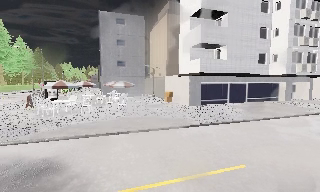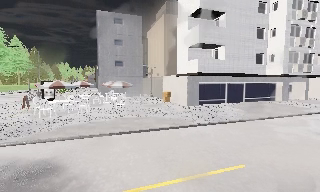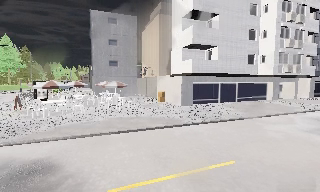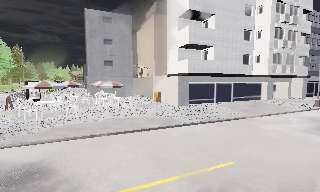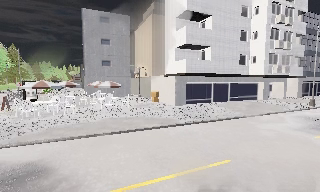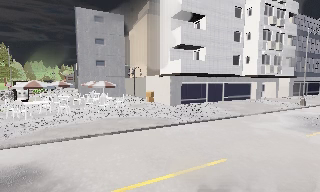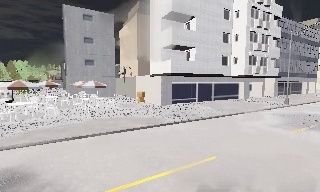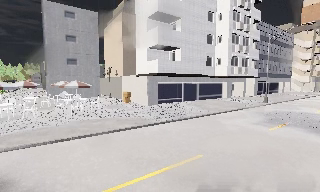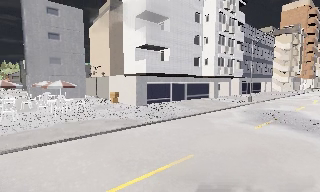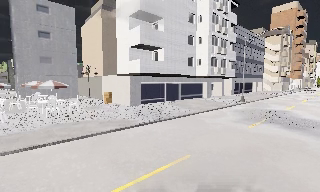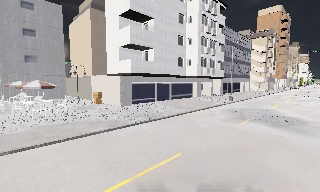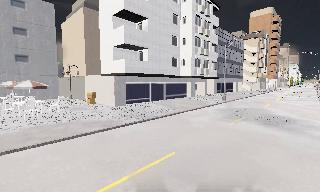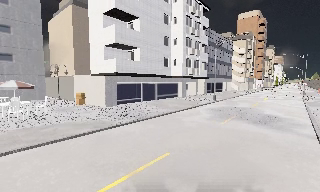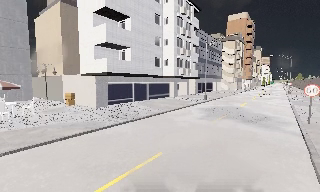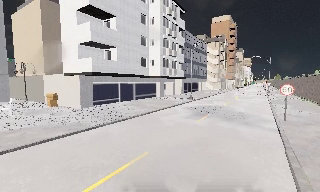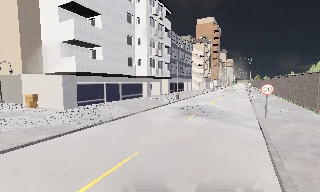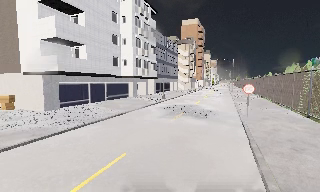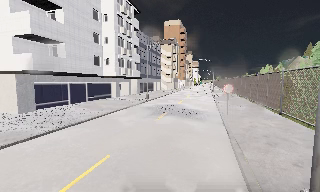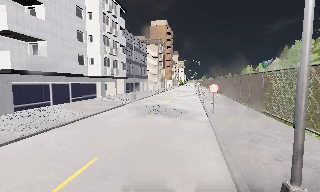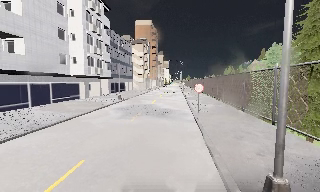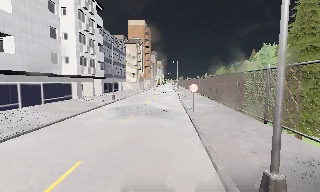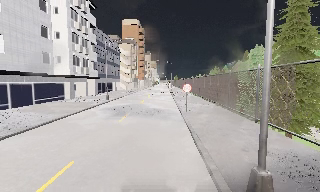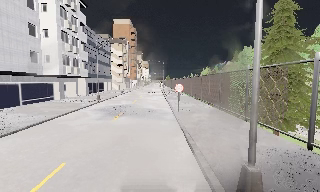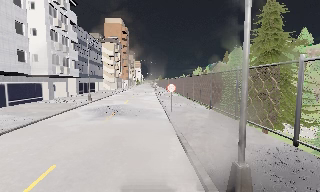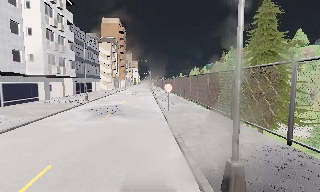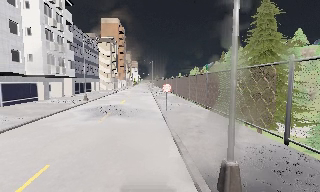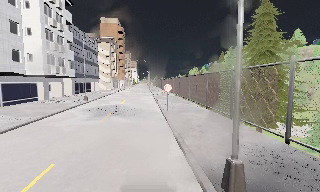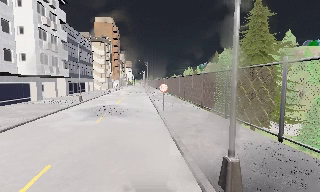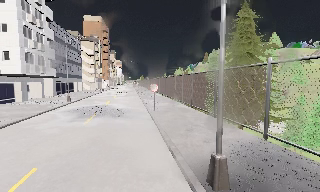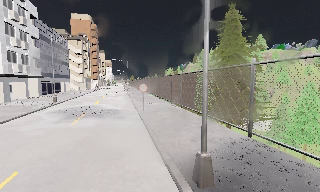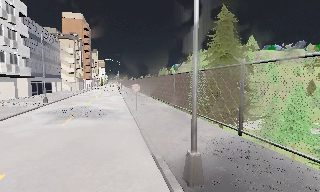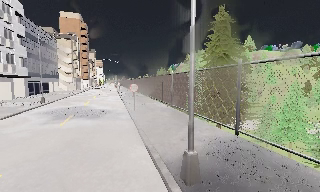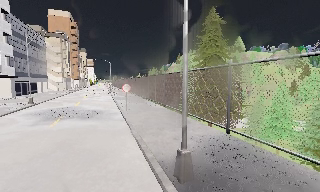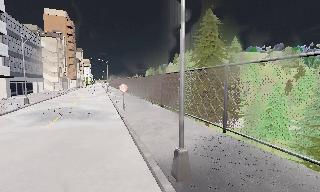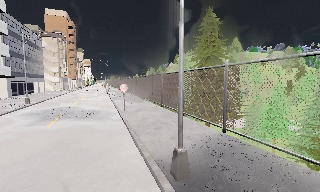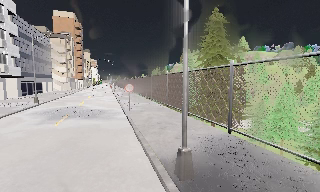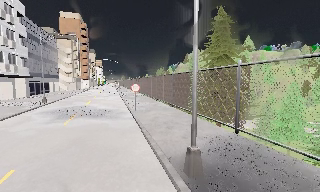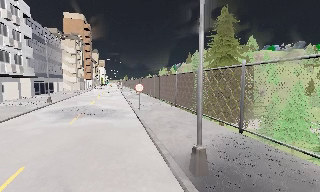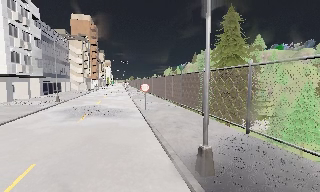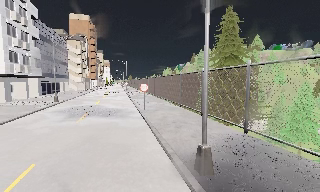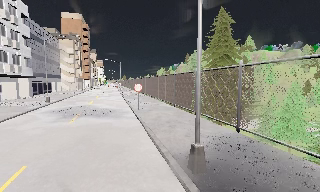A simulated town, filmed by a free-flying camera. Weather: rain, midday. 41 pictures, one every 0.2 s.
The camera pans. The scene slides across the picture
to the left.
The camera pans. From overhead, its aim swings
clockwise.
0.0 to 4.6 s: The camera swings to its right by about 75 degrees, and the scene slides to the left. It travels to its left, about 1 m.
4.6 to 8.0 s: The scene slides to the left, as the camera pans about 15 degrees to its right. It travels backward, about 0.5 m, so what stands in front gets smaller.
The film runs backward here.
